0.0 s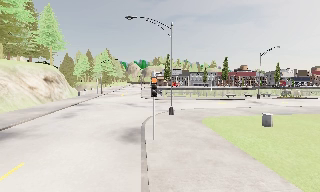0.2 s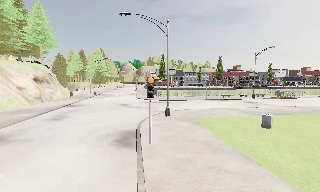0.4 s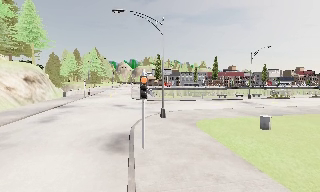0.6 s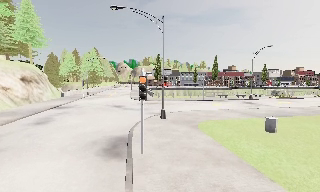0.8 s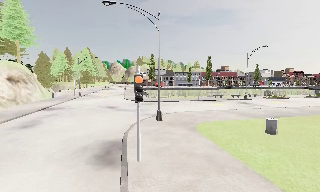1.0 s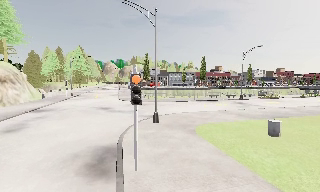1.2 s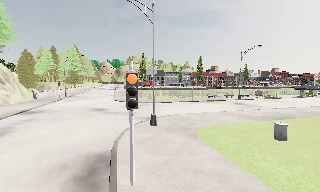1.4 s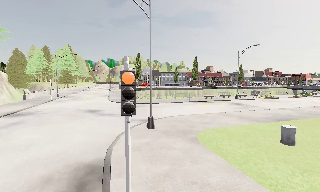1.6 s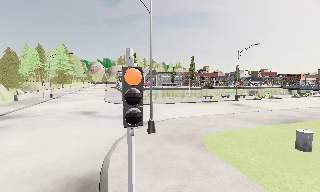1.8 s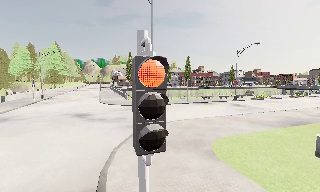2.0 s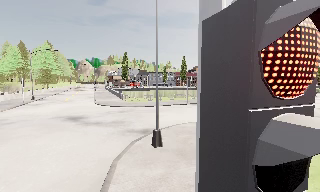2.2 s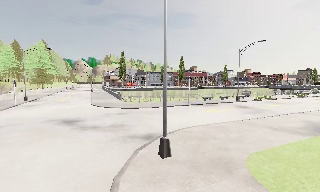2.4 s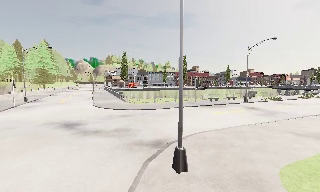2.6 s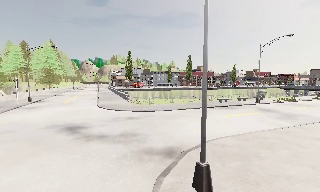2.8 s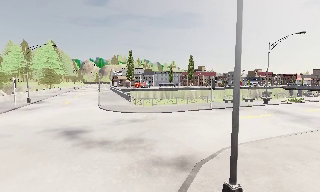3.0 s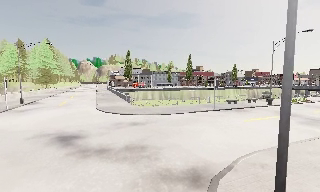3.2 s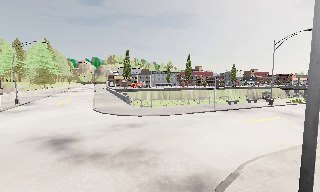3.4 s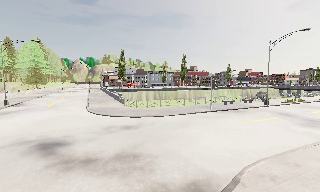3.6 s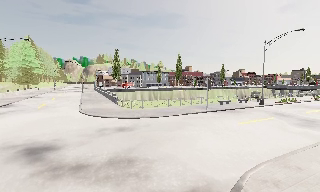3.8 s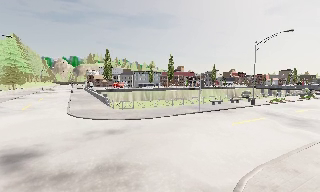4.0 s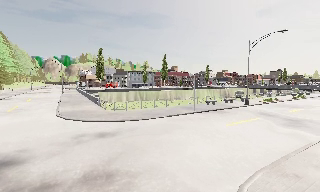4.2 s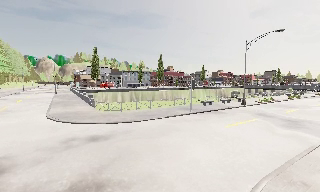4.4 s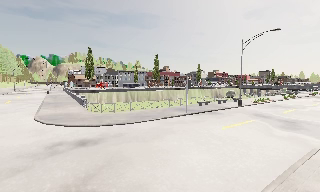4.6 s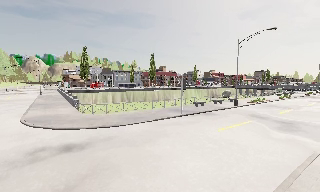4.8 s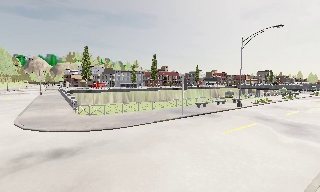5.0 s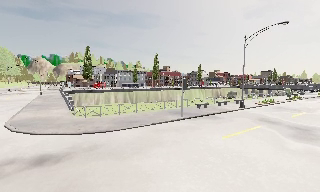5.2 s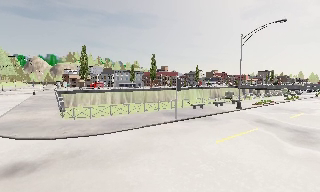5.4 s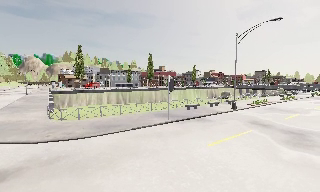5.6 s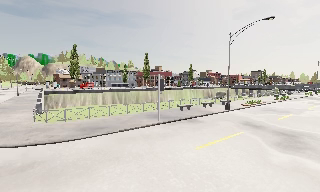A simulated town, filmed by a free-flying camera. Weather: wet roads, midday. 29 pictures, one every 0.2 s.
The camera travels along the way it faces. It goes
forward.
0.0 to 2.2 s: The camera pans to its right, which is clockwise from overhead, by about 15 degrees. It travels forward, about 8 m, so what stands in front looms larger. It gains speed.
2.2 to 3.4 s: The camera travels forward, about 4.5 m, so what stands in front looms larger. It loses speed.
3.4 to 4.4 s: The camera travels forward, about 2 m, so what stands in front looms larger.
4.4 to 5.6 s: The camera travels forward and to its right, about 3.5 m, so what stands in front looms larger.
The film runs forward here.
